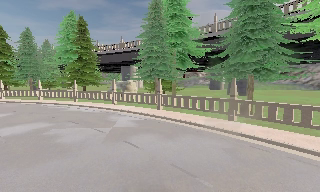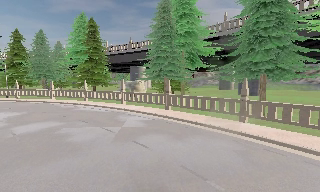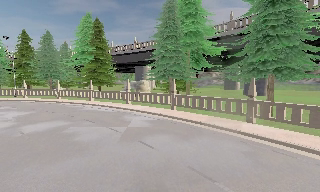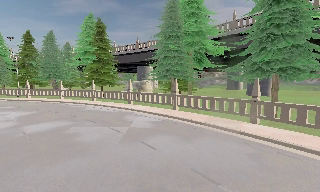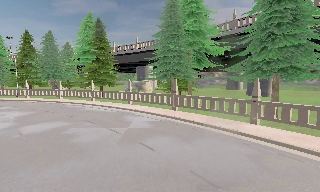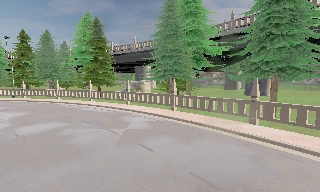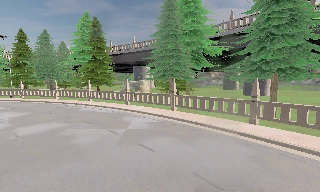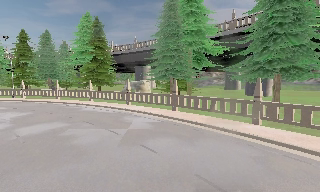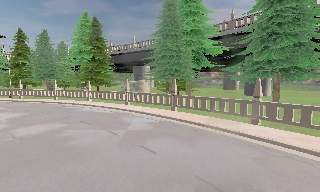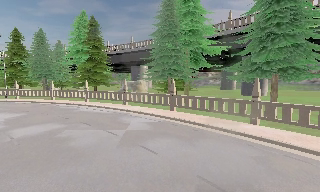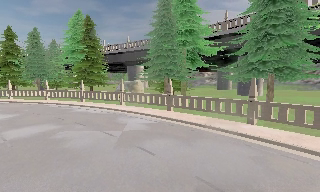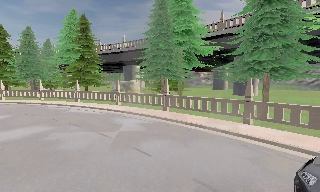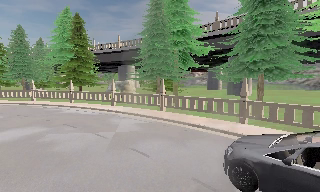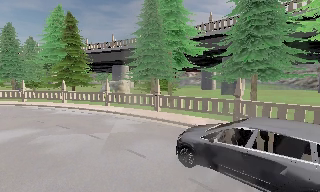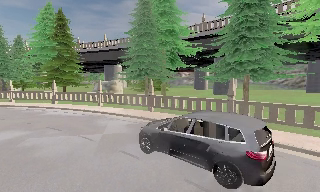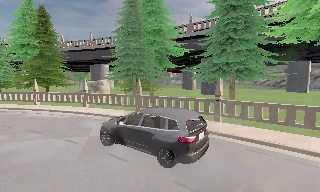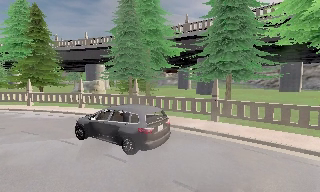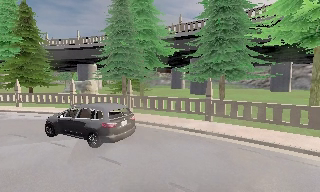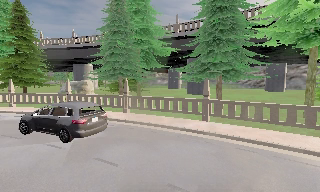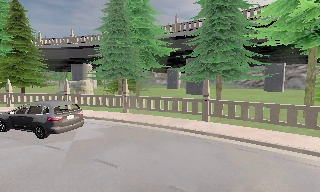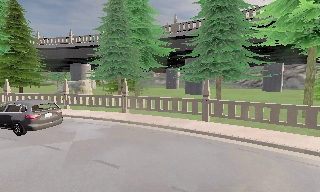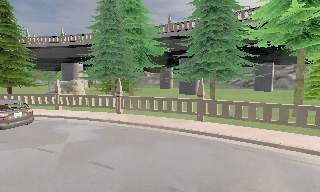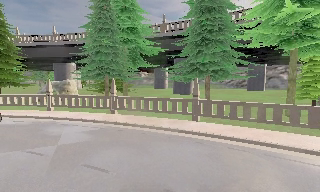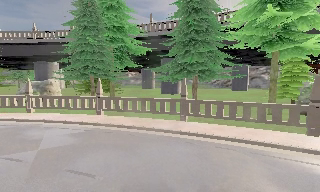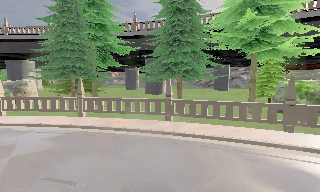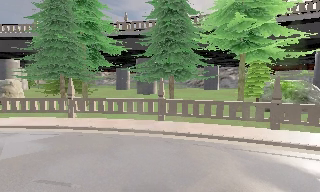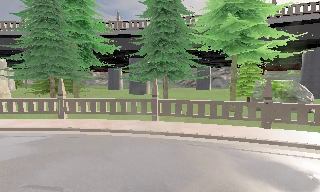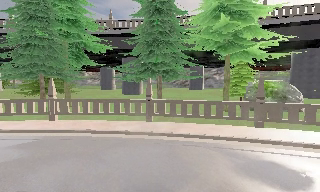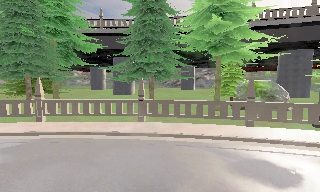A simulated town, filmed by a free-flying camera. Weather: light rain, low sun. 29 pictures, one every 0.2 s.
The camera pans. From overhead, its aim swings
clockwise.
The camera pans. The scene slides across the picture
to the left.
0.0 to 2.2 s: The camera travels forward, about 1 m, so what stands in front looms larger.
2.2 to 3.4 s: The camera pans to its right, which is clockwise from overhead, by about 15 degrees.
3.4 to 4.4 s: The camera shifts only a little, or ends up much as it began.
4.4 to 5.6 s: The camera swings to its right by about 20 degrees, and the scene slides to the left.
The film runs forward here.
